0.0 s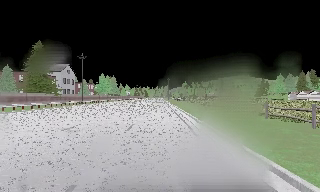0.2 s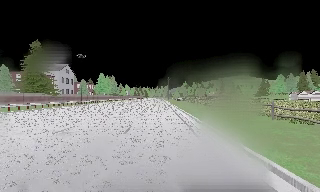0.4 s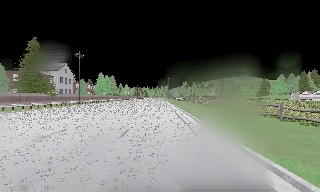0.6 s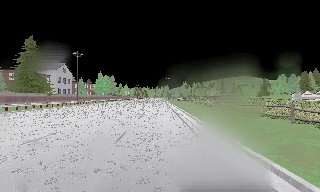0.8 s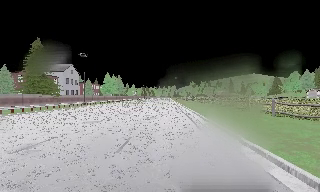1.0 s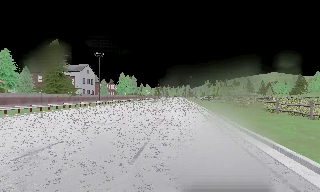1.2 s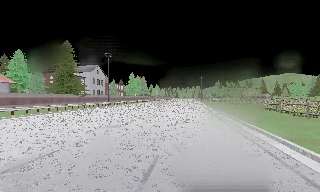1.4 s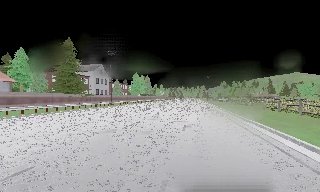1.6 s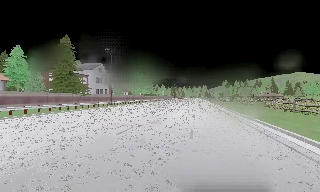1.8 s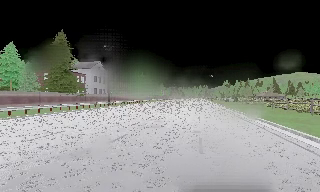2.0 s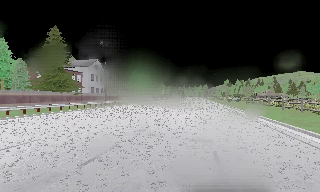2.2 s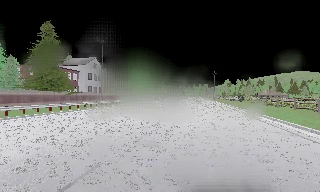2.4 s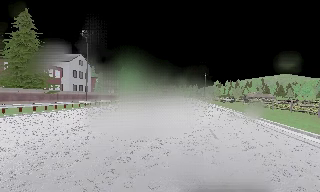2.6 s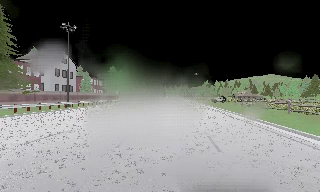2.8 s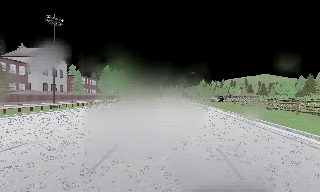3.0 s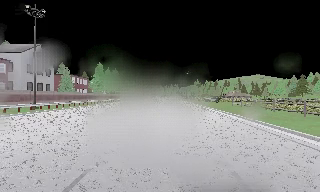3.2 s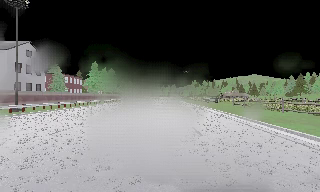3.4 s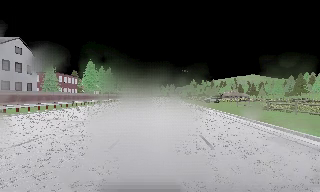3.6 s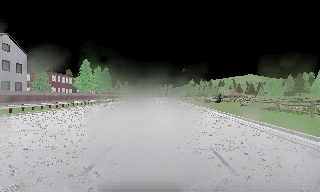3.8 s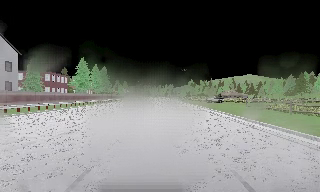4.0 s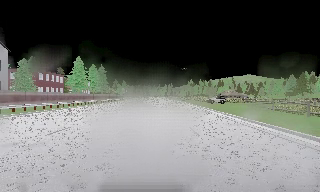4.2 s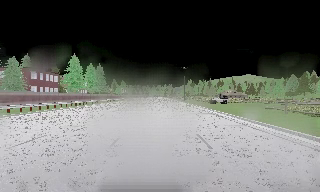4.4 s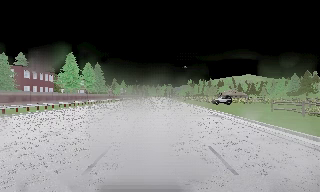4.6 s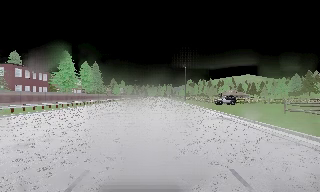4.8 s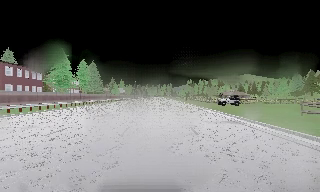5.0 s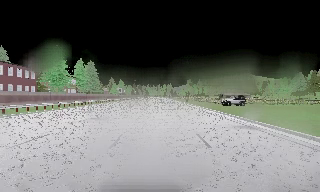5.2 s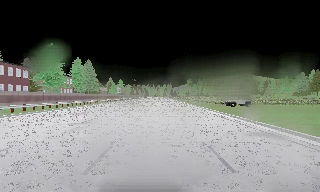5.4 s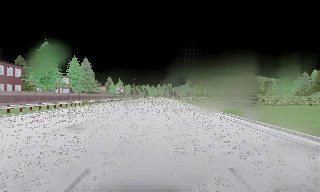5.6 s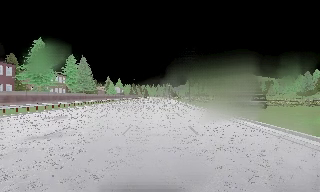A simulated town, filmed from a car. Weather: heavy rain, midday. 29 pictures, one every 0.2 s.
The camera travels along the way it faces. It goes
forward.
0.0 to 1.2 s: The scene slides to the right, as the camera pans about 10 degrees to its left. It travels forward, about 6 m, so what stands in front looms larger. It gains speed.
1.2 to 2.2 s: The camera travels forward, about 9 m, so what stands in front looms larger.
2.2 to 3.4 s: The scene slides to the left, as the camera pans about 10 degrees to its right. It travels forward, about 11 m, so what stands in front looms larger.
3.4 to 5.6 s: The camera travels forward, about 20 m, so what stands in front looms larger.
The film runs forward here.
